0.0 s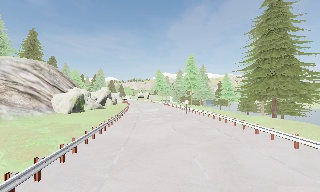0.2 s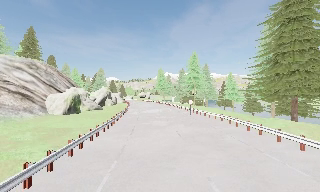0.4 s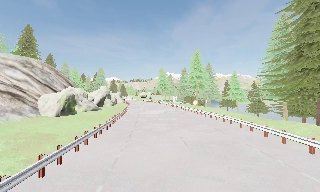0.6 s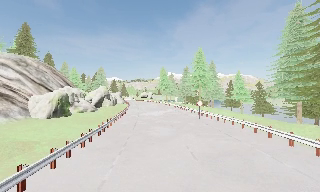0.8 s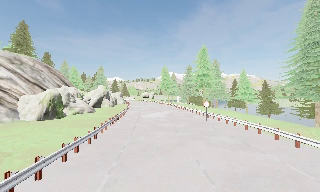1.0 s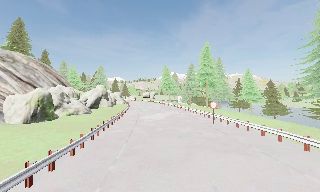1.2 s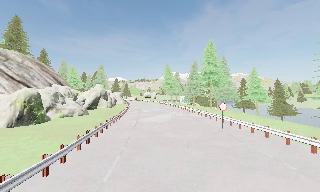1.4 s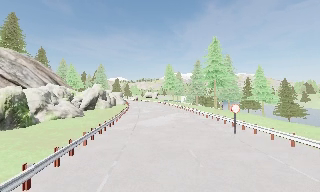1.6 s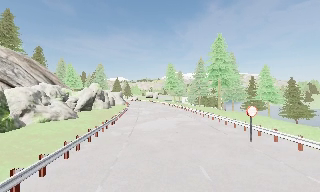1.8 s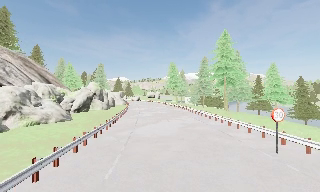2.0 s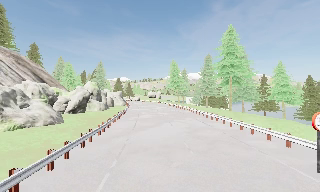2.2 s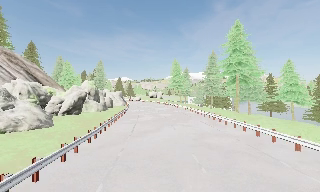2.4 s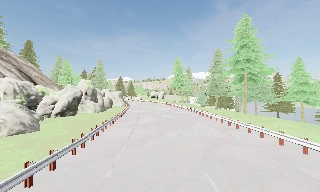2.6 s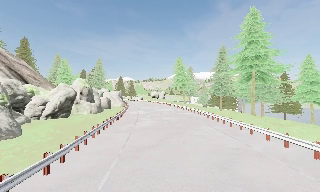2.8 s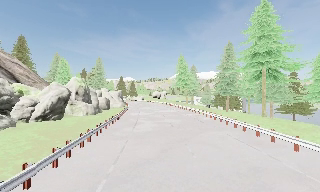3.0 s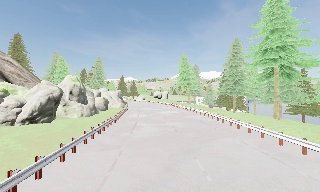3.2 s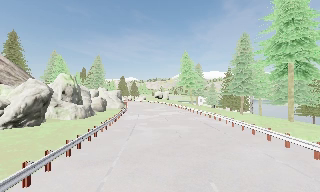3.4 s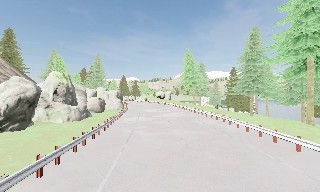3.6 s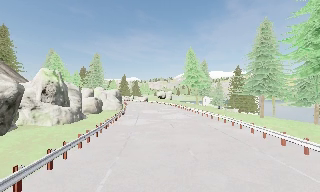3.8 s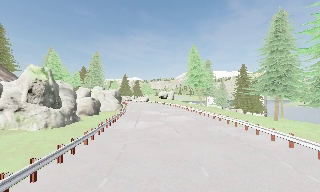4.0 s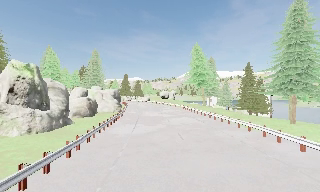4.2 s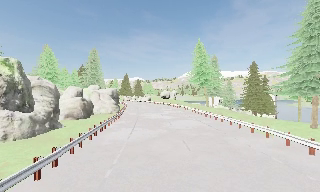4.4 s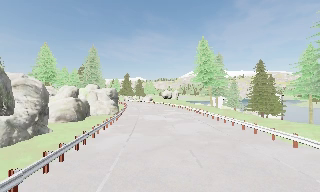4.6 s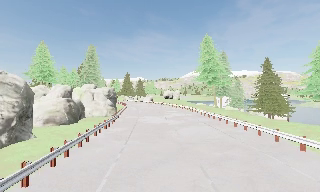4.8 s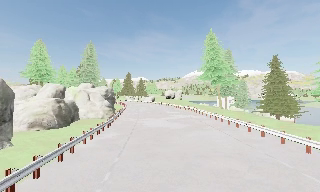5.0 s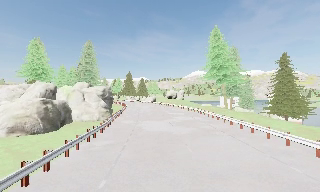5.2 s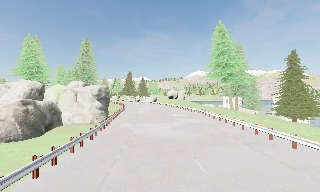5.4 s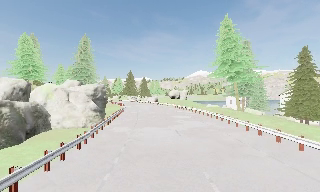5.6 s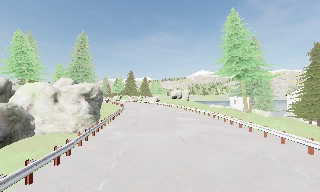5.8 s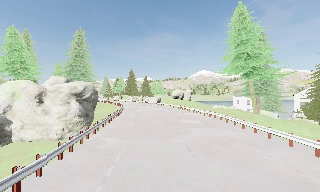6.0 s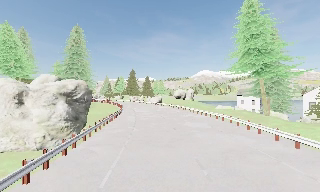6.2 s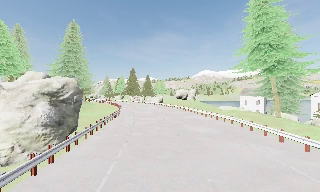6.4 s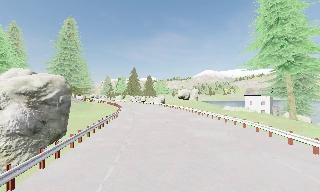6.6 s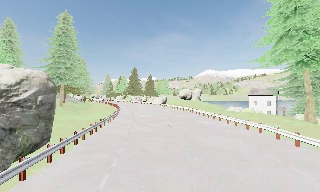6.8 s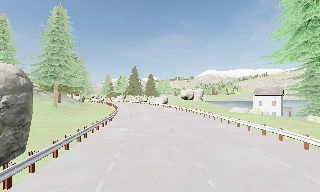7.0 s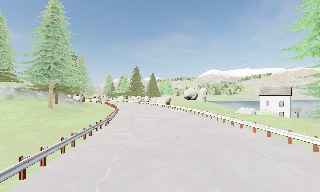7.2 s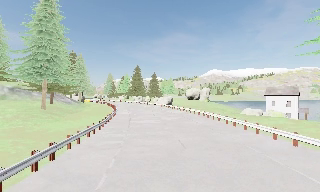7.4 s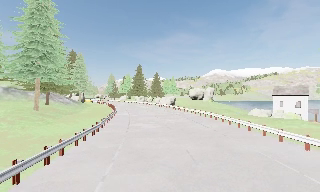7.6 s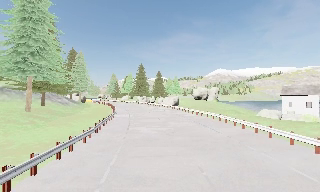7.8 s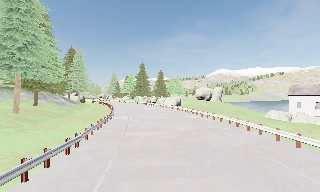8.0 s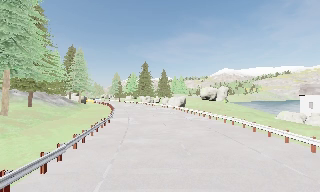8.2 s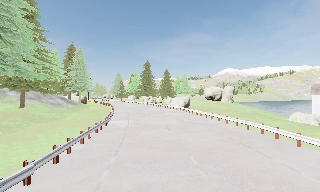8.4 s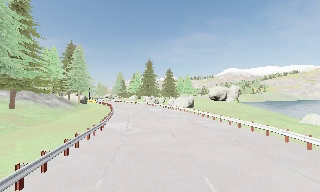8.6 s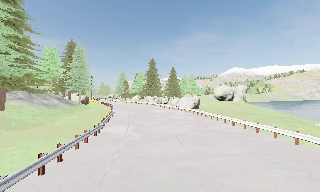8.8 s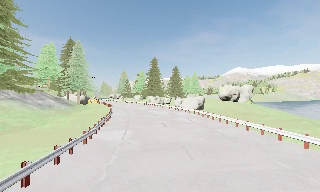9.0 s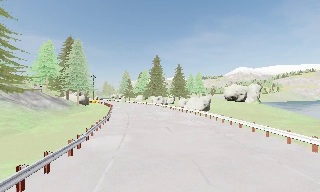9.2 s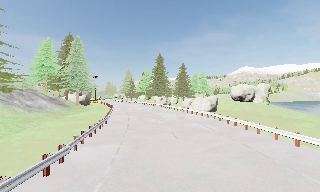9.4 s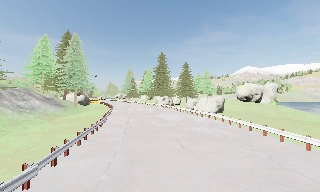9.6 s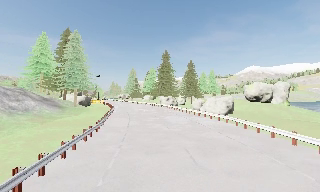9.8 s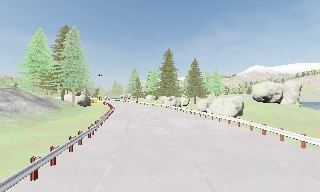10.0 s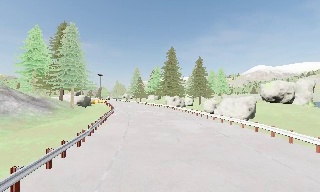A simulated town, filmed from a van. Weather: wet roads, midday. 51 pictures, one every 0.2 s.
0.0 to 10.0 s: The camera swings to its left by about 30 degrees, and the scene slides to the right. It travels forward, about 95 m, so what stands in front looms larger.
The film runs forward here.
